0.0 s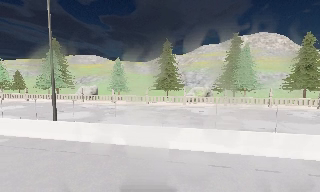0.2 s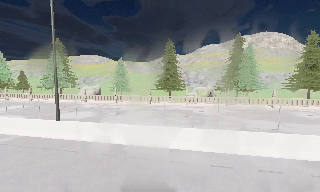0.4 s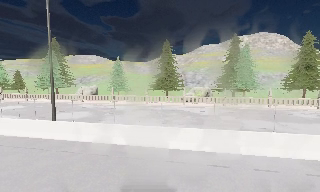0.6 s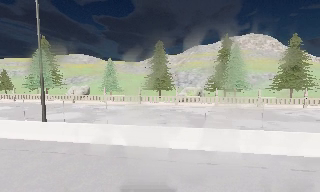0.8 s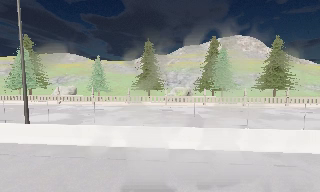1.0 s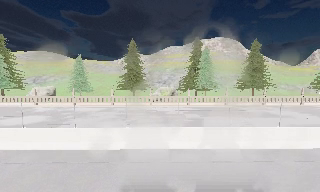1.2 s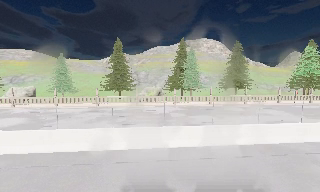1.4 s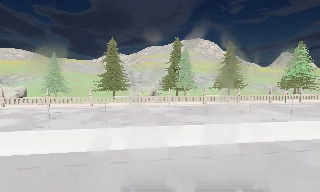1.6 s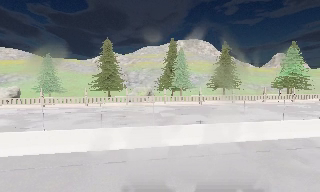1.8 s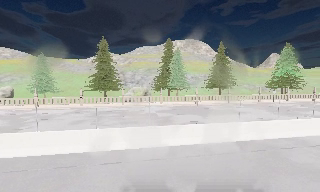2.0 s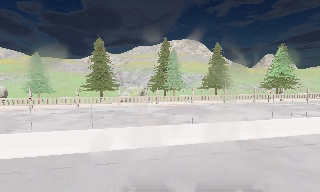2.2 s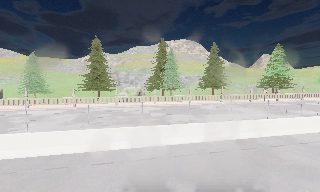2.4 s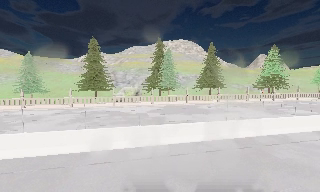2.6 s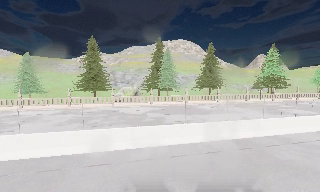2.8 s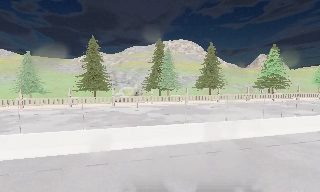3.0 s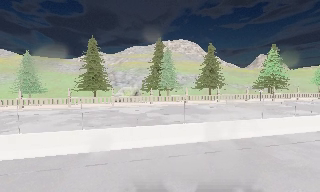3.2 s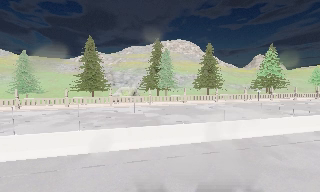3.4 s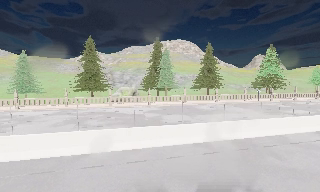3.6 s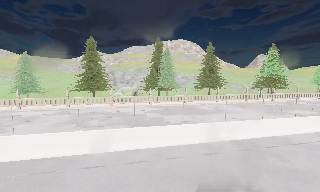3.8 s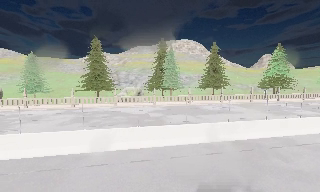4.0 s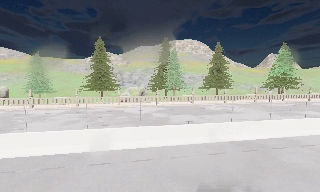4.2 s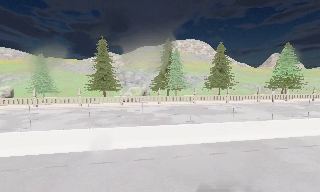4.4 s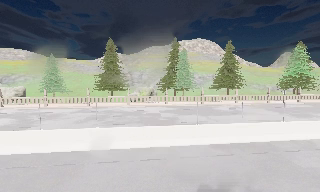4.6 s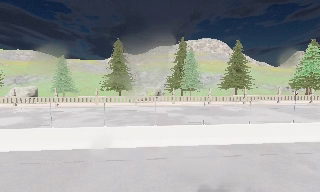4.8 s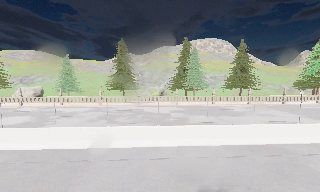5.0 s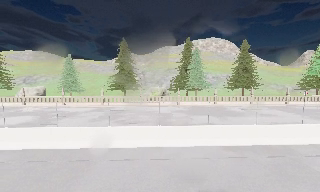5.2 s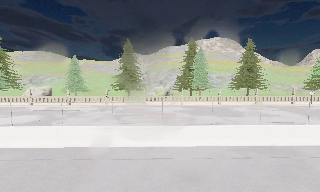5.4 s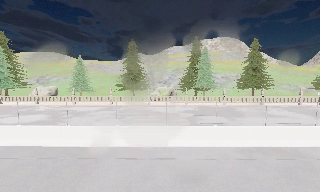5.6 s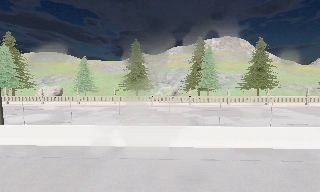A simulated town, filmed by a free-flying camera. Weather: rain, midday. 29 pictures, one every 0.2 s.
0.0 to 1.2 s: The scene slides to the left, as the camera pans about 15 degrees to its right.
1.2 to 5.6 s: The camera travels to its right, about 1 m.
The film runs forward here.
